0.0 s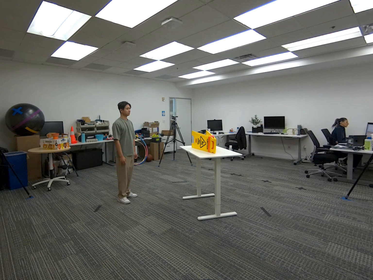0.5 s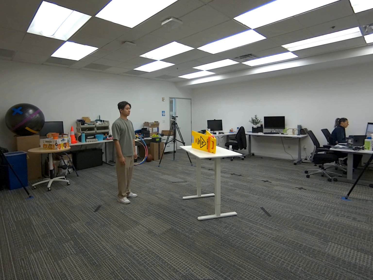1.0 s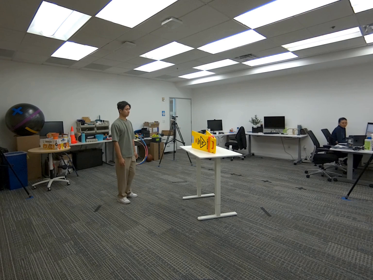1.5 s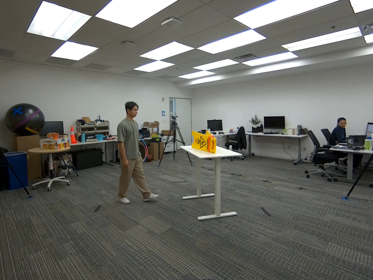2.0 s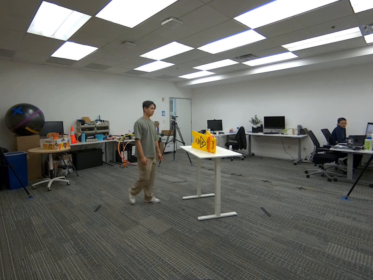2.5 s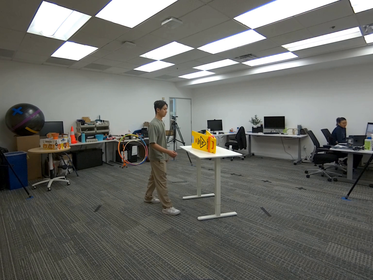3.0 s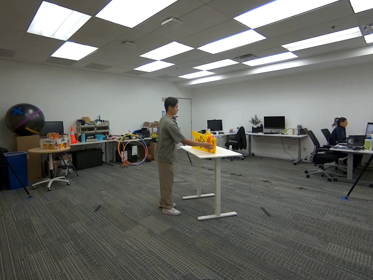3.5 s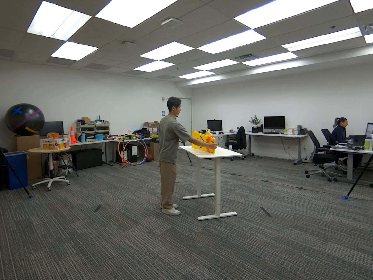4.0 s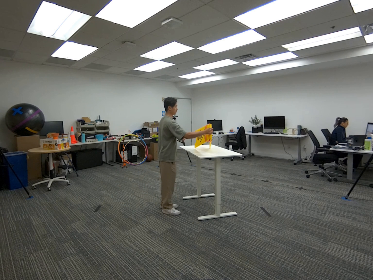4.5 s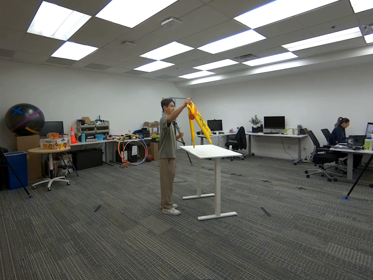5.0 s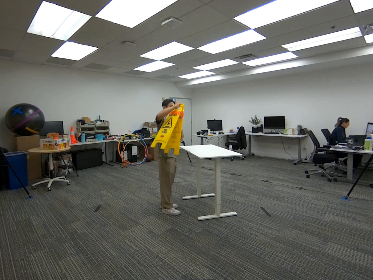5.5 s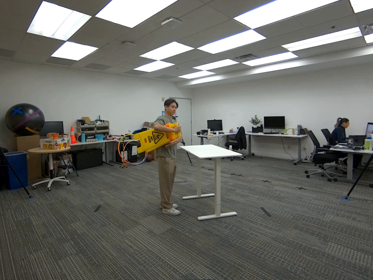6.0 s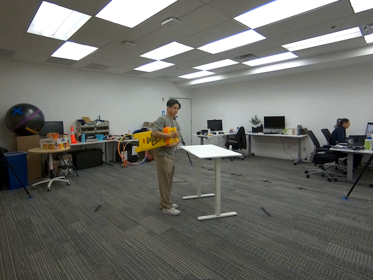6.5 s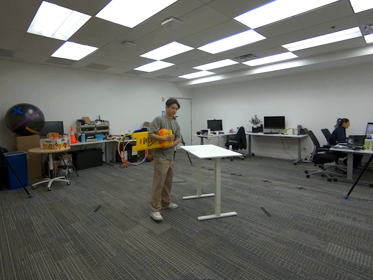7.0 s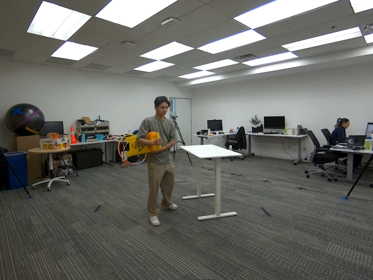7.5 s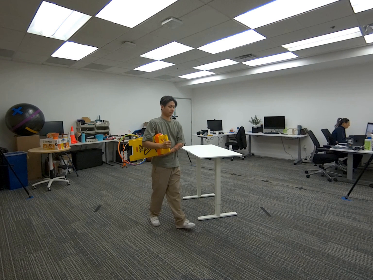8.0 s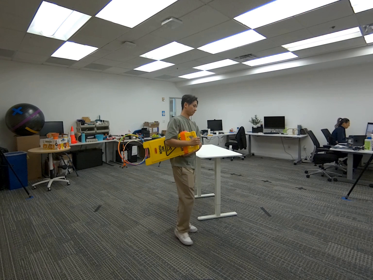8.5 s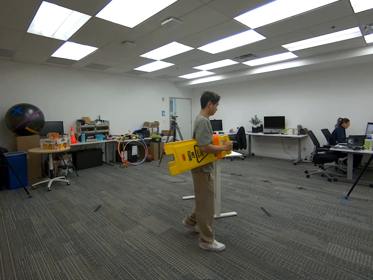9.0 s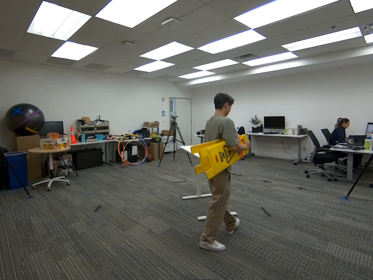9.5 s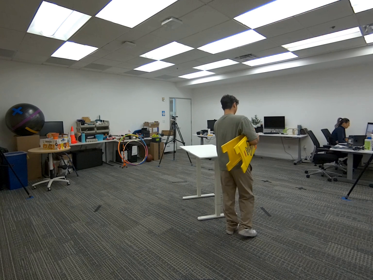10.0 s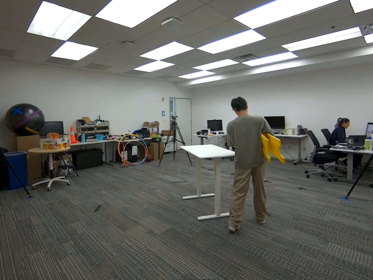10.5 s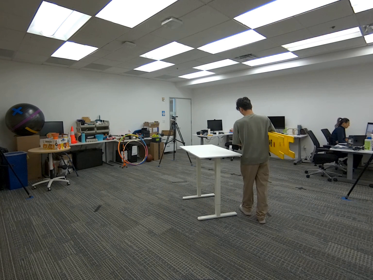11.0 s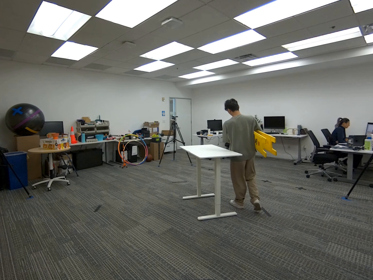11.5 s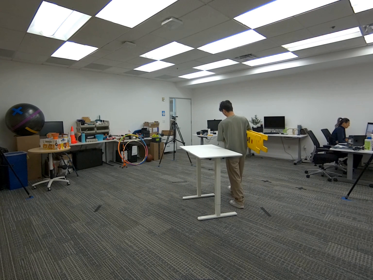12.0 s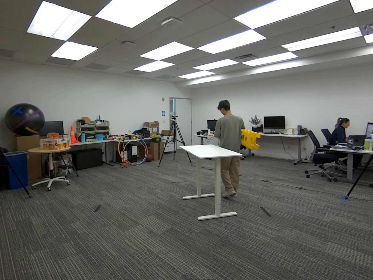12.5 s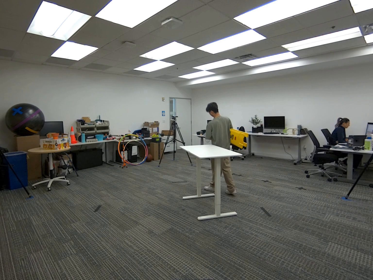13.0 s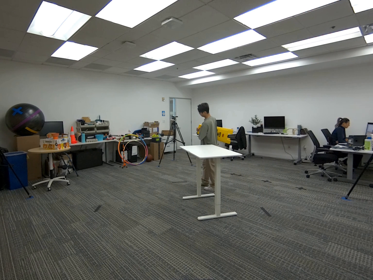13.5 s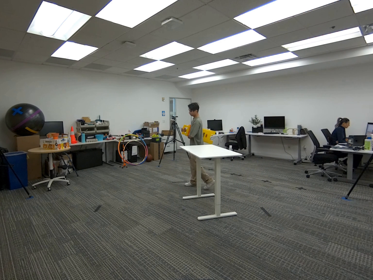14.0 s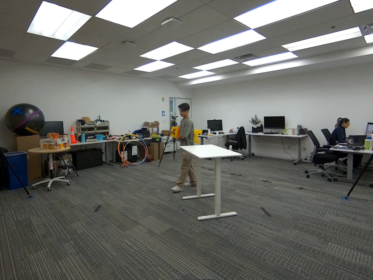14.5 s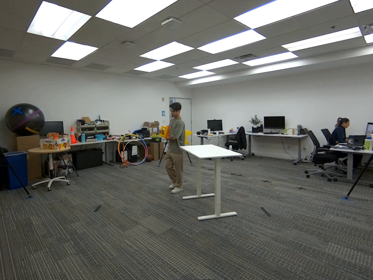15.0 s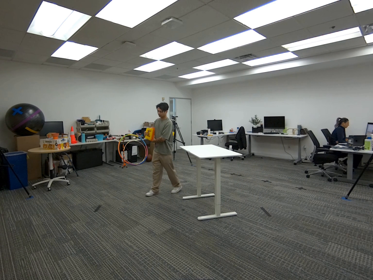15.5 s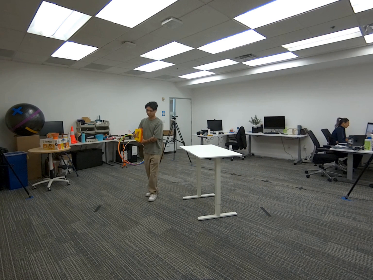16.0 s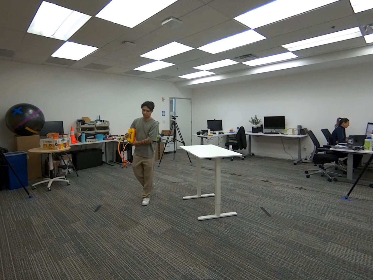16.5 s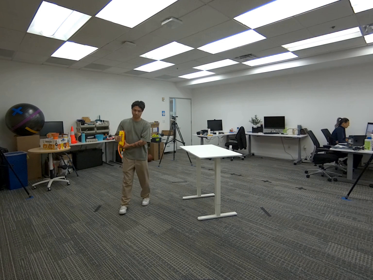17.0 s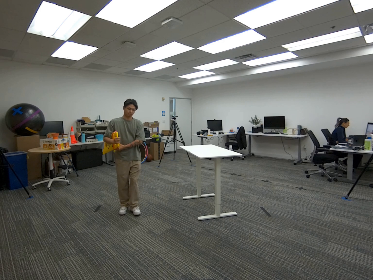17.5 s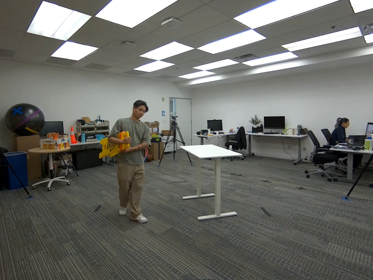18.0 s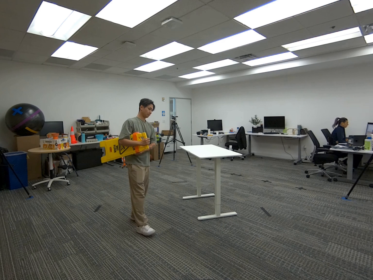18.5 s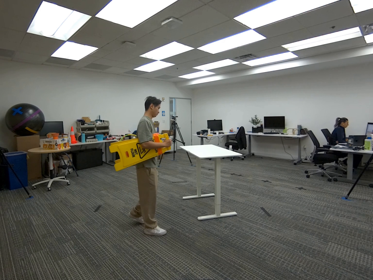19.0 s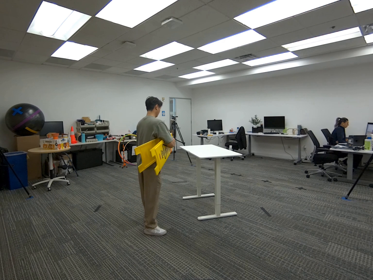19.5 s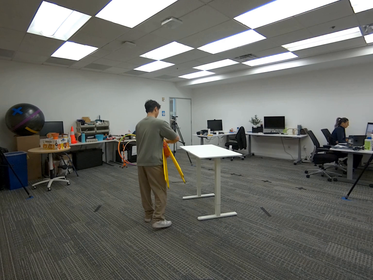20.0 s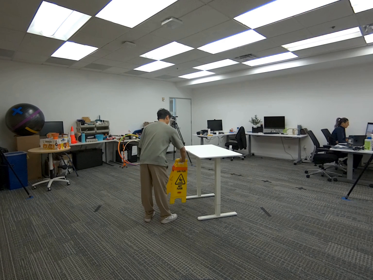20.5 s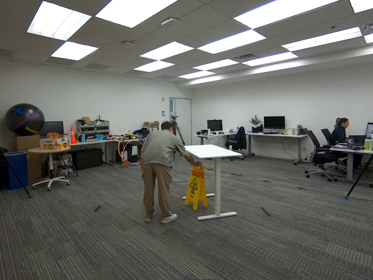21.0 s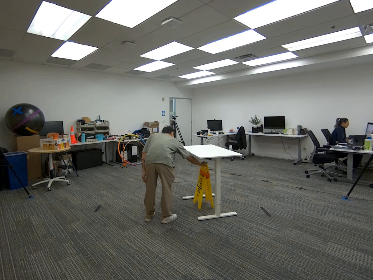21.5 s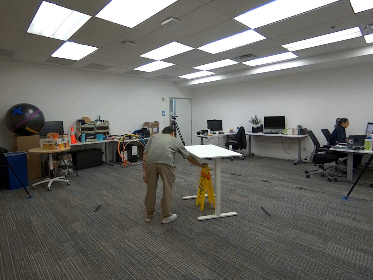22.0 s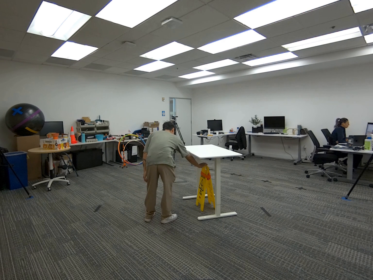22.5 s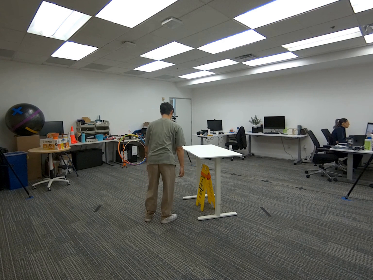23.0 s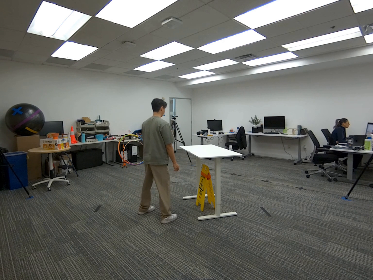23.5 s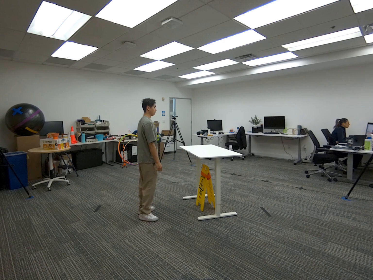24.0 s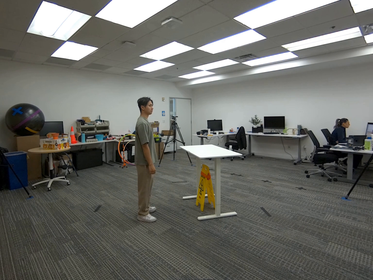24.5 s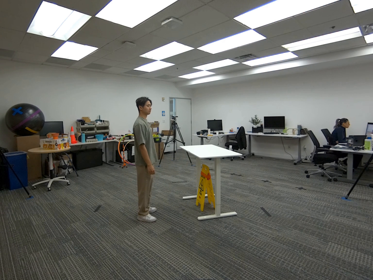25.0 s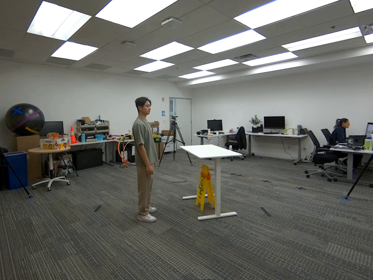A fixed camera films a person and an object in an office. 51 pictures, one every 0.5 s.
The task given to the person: Walk to the wet floor sign lying on its side on the white table and grasp the handle with one hand, using your other hand to support it under your arm. Walk around while holding the sign for at least 10 seconds, then place it under the table.
